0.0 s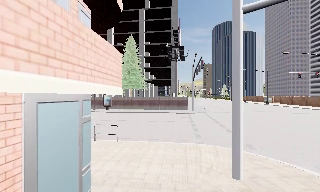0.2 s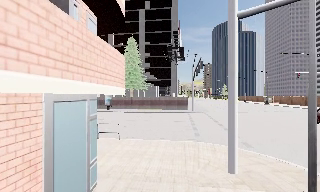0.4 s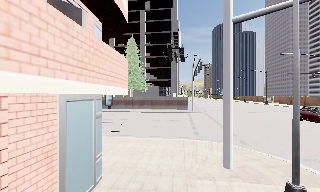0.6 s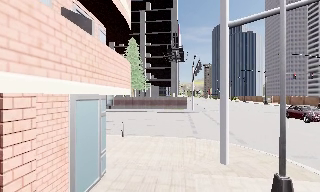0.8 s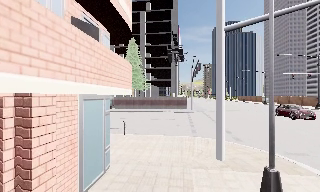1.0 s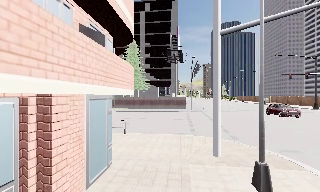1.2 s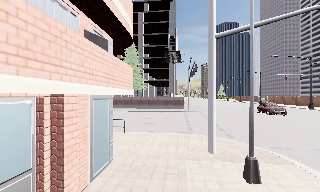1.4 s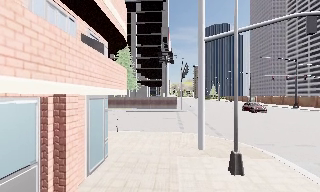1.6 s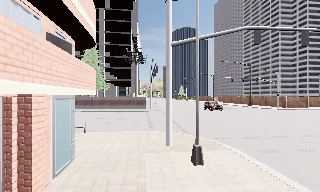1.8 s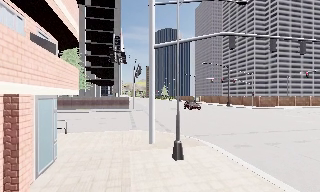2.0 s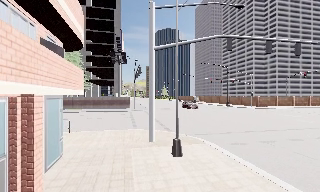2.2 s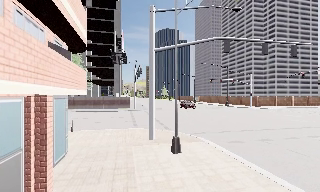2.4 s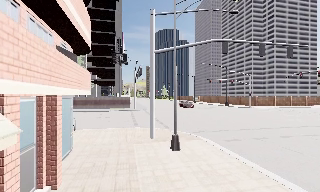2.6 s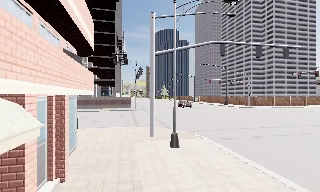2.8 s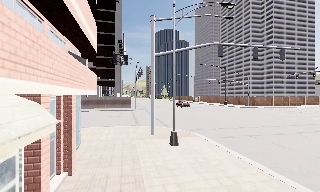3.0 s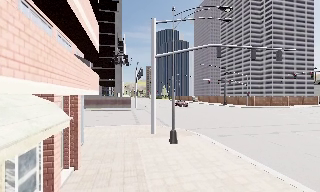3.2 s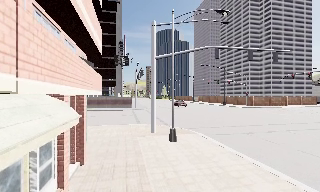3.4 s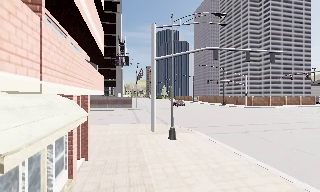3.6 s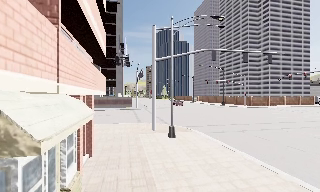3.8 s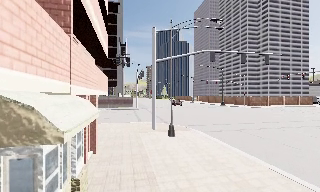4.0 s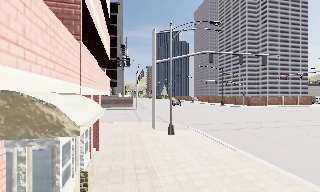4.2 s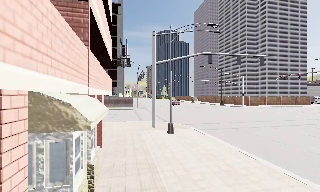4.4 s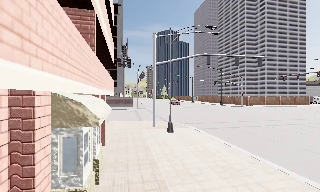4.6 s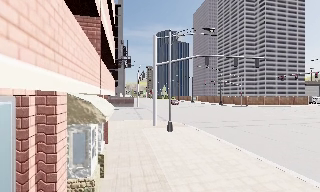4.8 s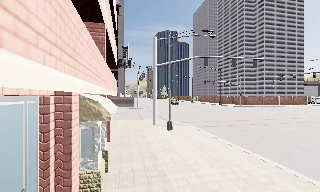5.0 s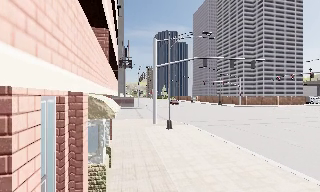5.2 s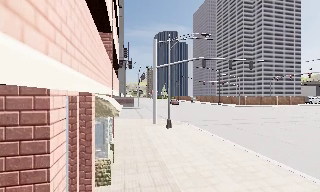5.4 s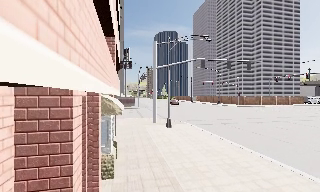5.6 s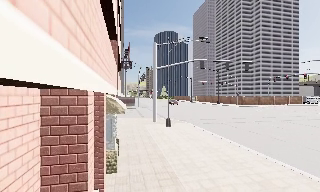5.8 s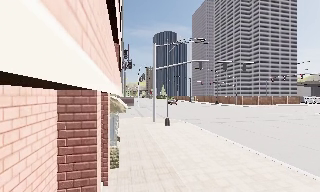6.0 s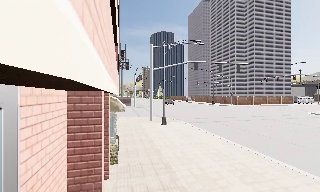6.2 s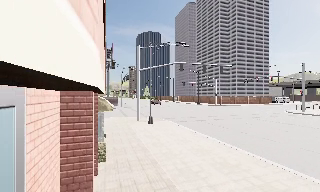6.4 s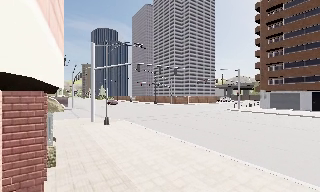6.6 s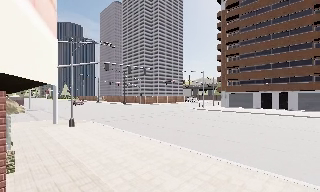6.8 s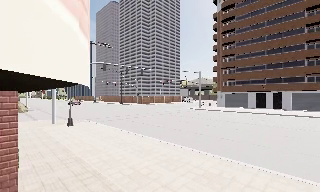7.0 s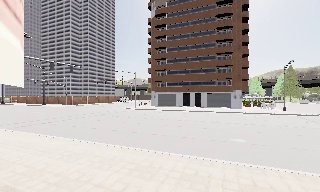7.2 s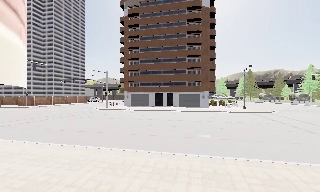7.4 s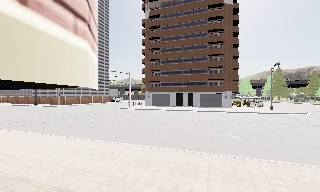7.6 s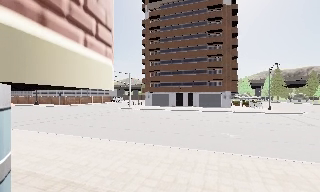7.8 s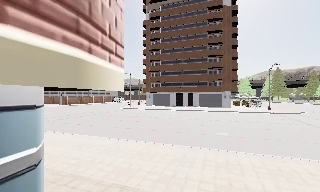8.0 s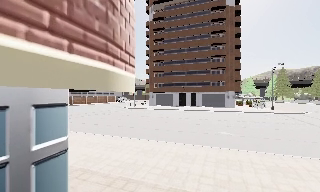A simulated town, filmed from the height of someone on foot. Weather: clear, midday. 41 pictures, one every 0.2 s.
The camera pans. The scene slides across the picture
to the left.
The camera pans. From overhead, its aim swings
clockwise.
0.0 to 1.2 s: The camera travels backward, about 2 m, so what stands in front gets smaller.
1.2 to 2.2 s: The camera swings to its right by about 20 degrees, and the scene slides to the left. It travels backward, about 2 m, so what stands in front gets smaller.
2.2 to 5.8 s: The camera travels backward, about 7 m, so what stands in front gets smaller.
5.8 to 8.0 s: The camera swings to its right by about 55 degrees, and the scene slides to the left. It travels backward, about 4 m.
The film runs backward here.
